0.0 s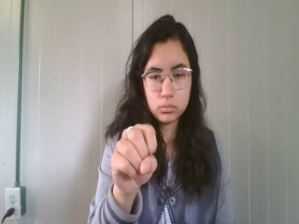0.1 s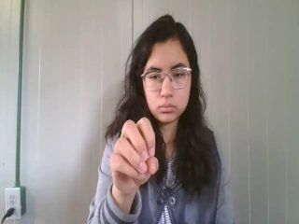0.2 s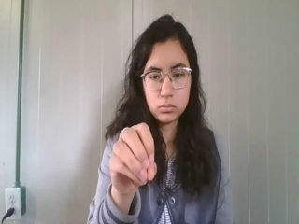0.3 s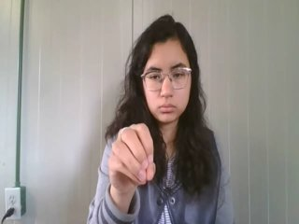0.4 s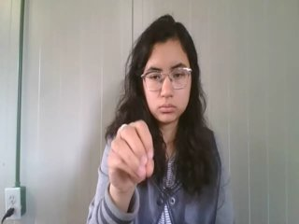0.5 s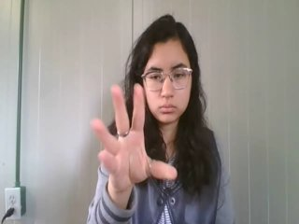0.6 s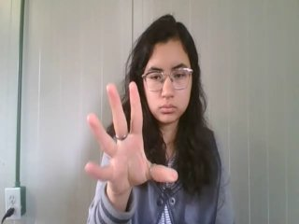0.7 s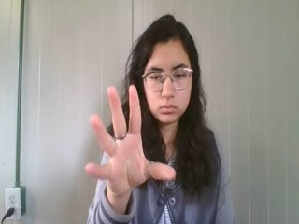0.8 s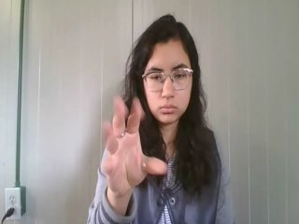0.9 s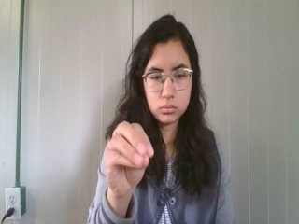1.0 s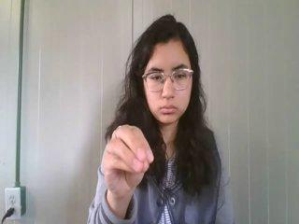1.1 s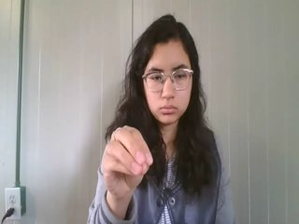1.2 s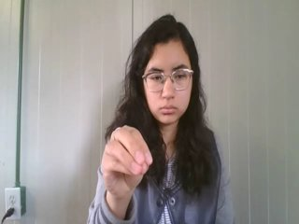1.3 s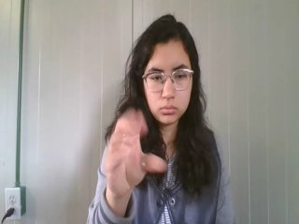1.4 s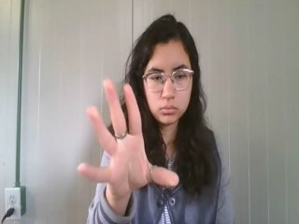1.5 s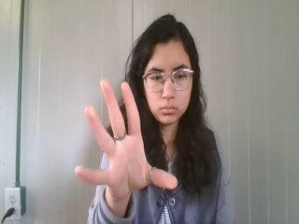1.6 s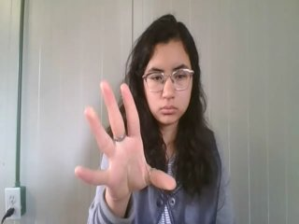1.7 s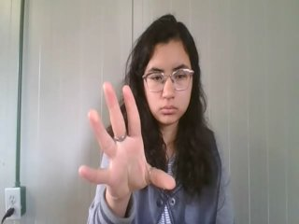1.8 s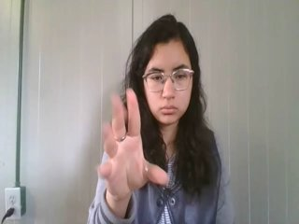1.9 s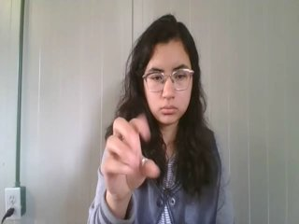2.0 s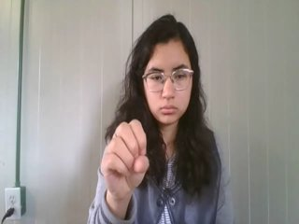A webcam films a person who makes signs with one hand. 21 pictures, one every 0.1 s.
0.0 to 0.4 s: Non-gesture.
0.5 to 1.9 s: Open twice.
